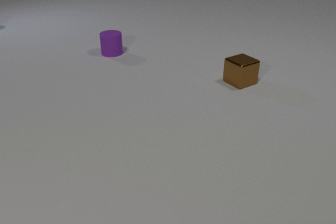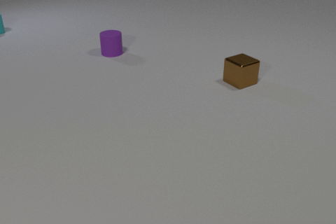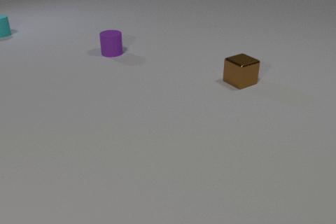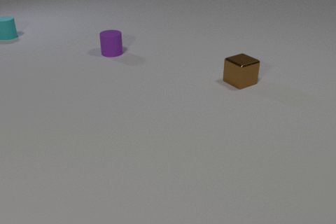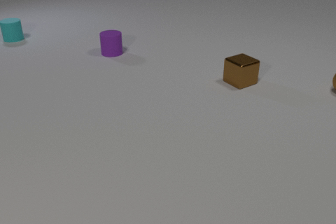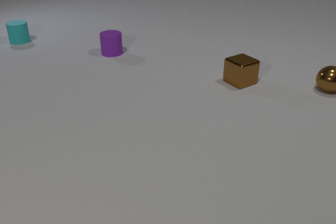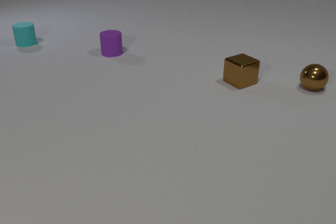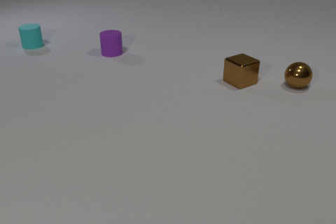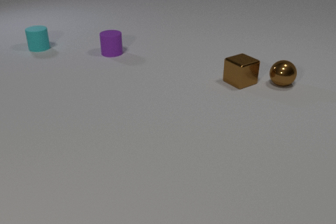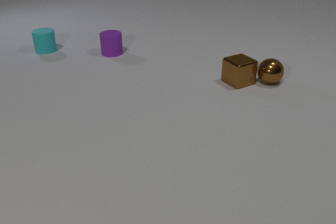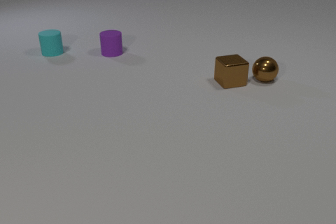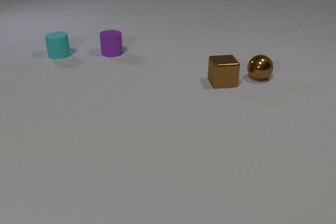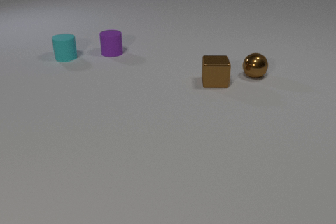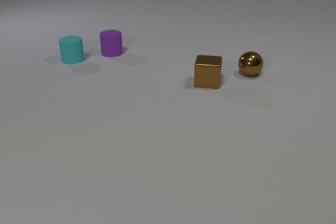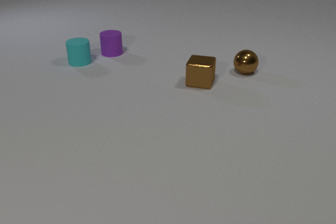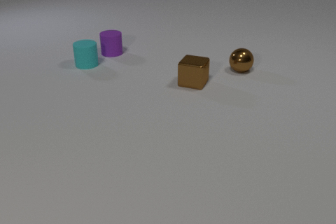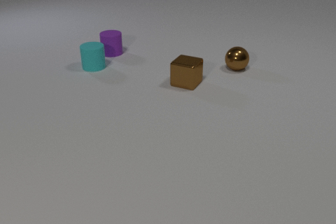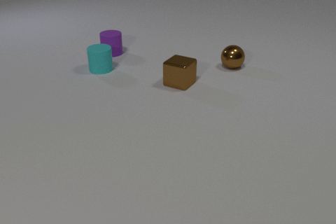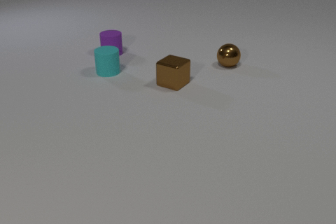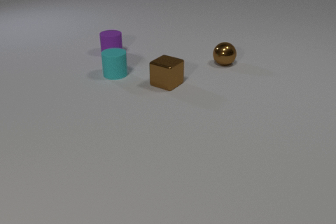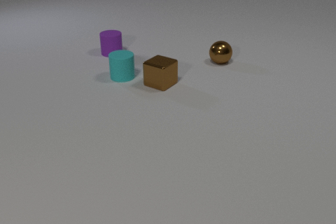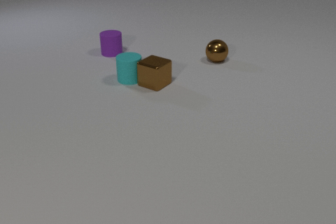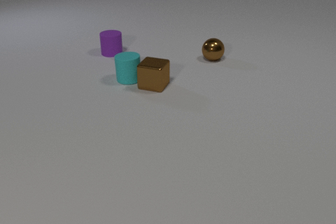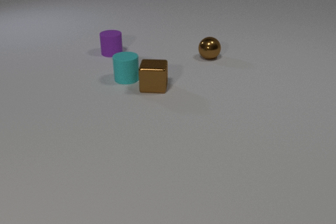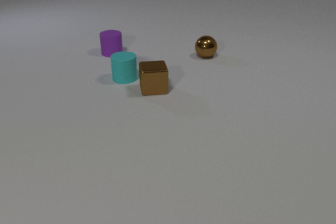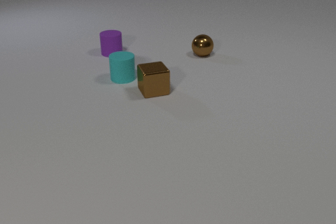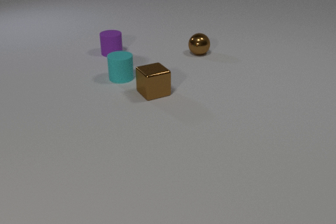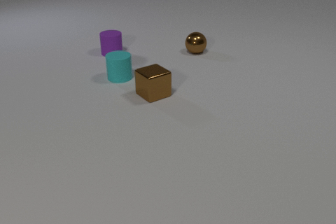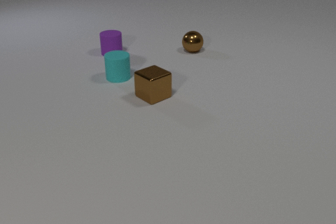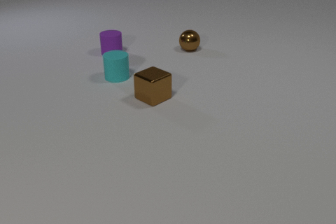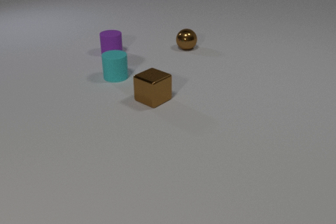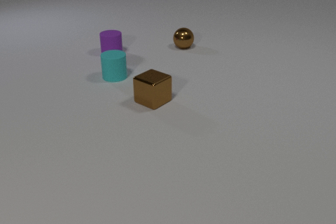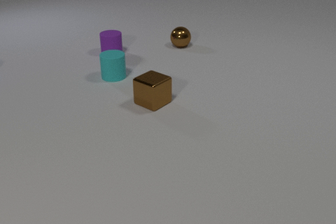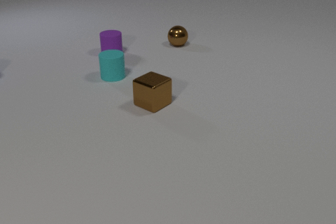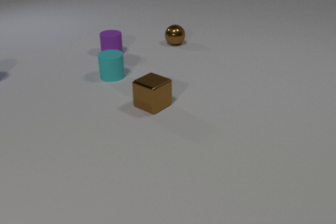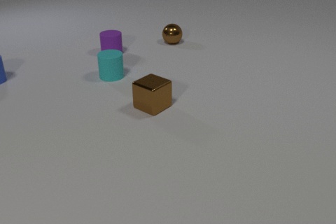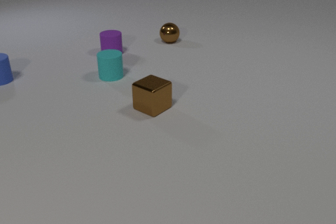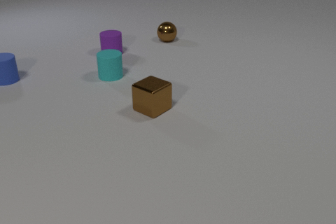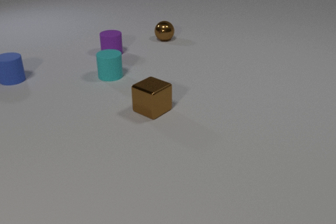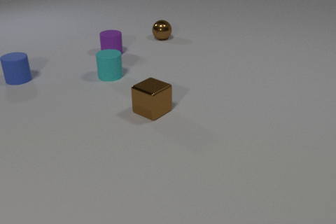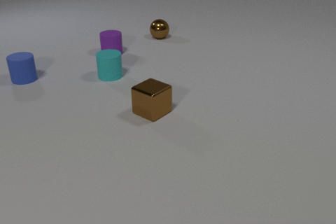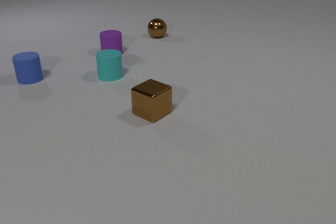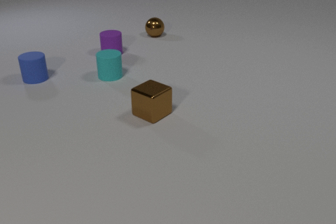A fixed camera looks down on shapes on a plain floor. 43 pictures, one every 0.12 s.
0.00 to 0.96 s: The brown metal sphere comes in at the right edge, rolls to the left. The cyan rubber cylinder comes in at the left edge, slides toward the camera and to the right.
0.96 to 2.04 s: The brown metal sphere rolls to the left and away from the camera. The brown metal cube slides to the left, spins clockwise seen from above by about 60 degrees, its near face sliding to the left. The cyan rubber cylinder slides toward the camera and to the right. The brown metal sphere and the brown metal cube collide.
2.04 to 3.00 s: The brown metal sphere rolls to the left and away from the camera. The brown metal cube slides to the left and toward the camera, spins so that its near face slides to the right, counterclockwise seen from above. The cyan rubber cylinder slides toward the camera and to the right. The brown metal cube and the cyan rubber cylinder collide.
3.00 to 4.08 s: The brown metal sphere rolls away from the camera and to the left. The brown metal cube slides toward the camera, spins counterclockwise seen from above by about 30 degrees, its near face sliding to the right. The cyan rubber cylinder slides to the left and away from the camera.
4.08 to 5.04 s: The brown metal sphere rolls away from the camera and to the left. The brown metal cube slides toward the camera. The blue rubber cylinder slides to the right.
How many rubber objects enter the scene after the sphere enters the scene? 1.
Are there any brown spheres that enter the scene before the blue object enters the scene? yes.
What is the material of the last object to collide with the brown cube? rubber.
